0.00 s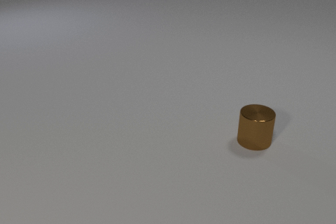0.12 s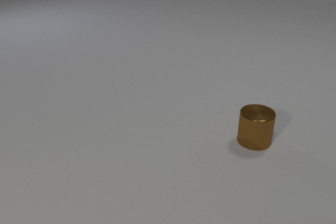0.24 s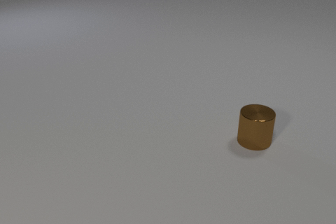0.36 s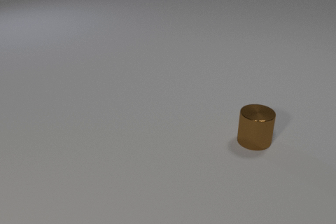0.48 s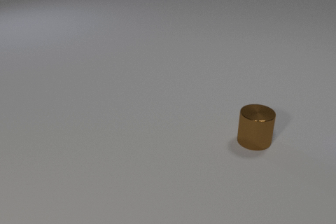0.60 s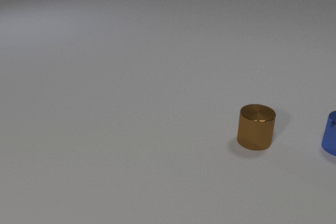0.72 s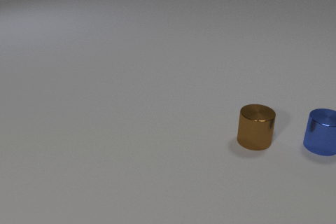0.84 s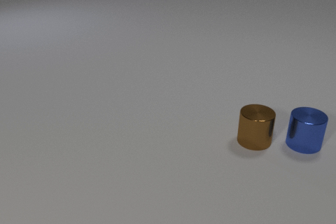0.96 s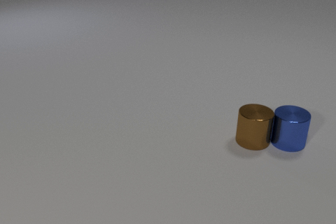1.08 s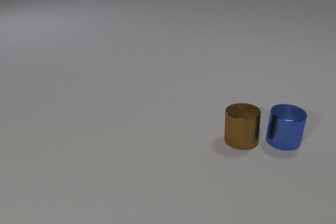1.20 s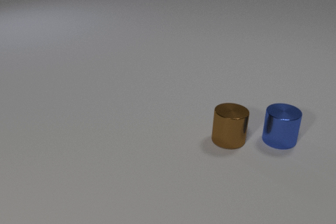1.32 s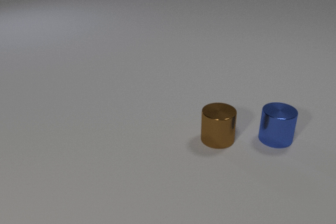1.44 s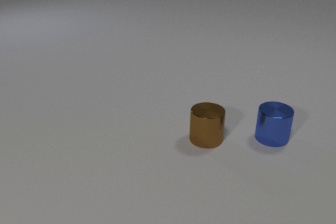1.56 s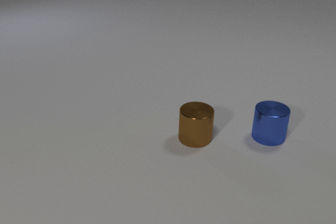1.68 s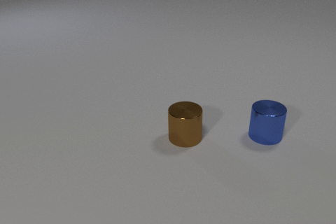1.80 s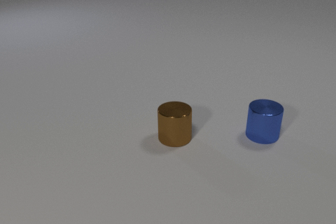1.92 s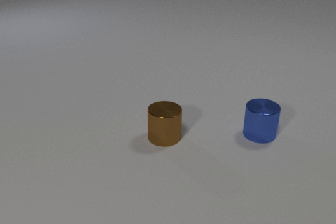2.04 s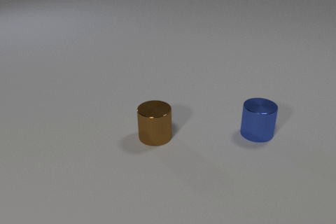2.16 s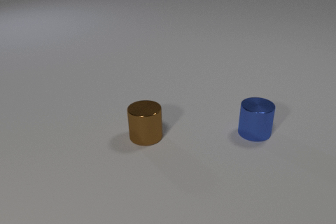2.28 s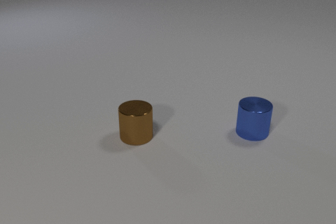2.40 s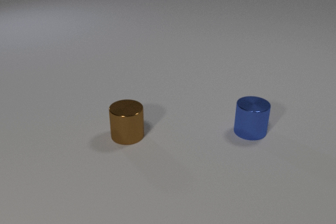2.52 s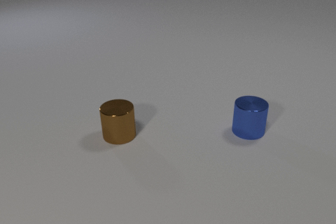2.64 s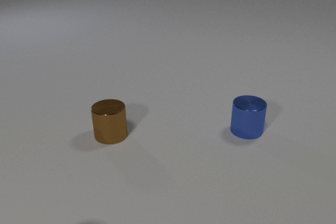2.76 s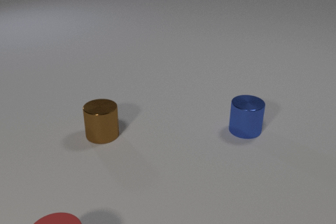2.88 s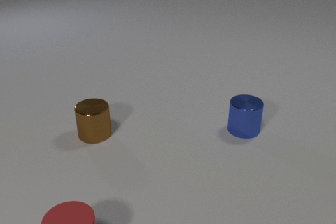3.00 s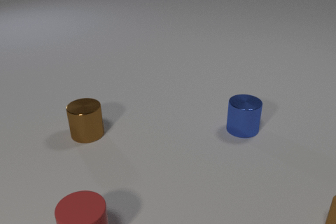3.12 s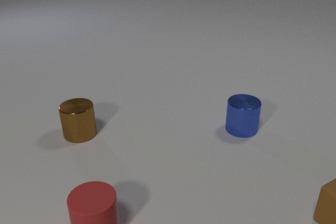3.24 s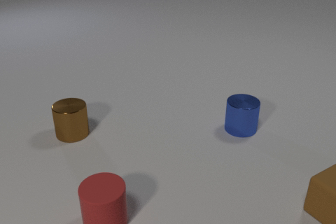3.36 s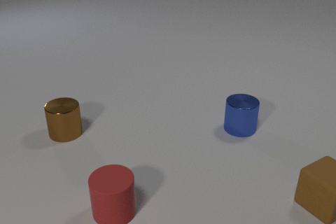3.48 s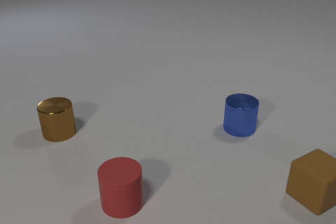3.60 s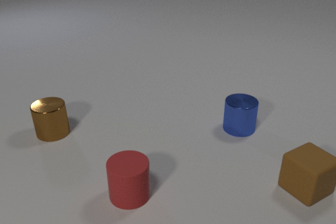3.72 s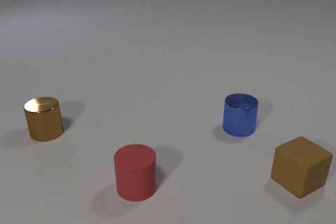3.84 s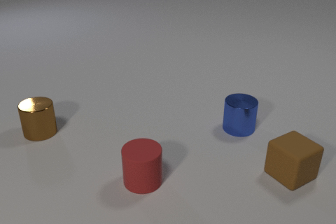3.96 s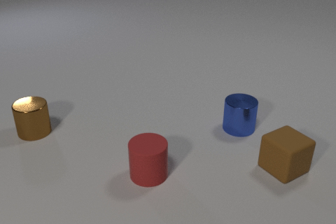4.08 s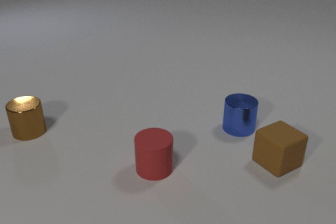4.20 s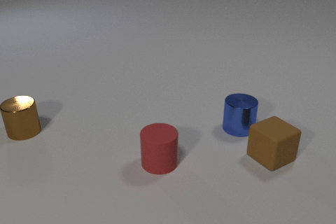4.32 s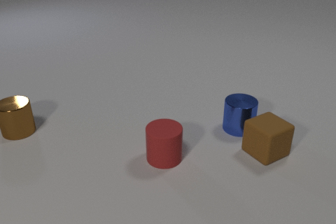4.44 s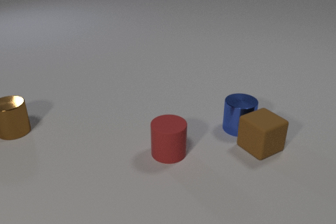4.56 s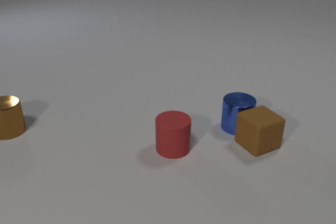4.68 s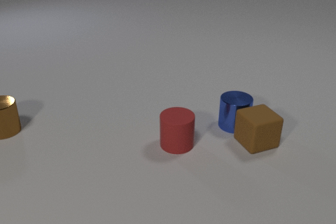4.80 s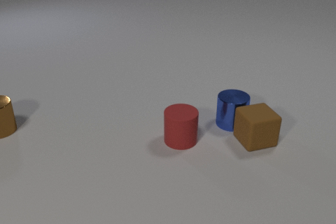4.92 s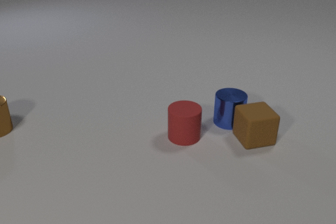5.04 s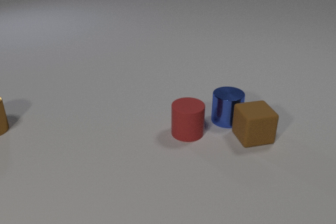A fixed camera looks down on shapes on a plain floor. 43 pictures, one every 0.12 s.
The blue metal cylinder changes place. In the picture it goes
to the left.
The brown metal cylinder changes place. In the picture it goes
to the left.
0.00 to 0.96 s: The blue metal cylinder comes in at the right edge, slides to the left. The blue metal cylinder and the brown metal cylinder collide.
0.96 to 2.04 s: The blue metal cylinder slides to the left. The brown metal cylinder slides to the left.
2.04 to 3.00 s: The blue metal cylinder slides to the left. The brown metal cylinder slides to the left. The red rubber cylinder comes in at the bottom edge, slides away from the camera and to the right.
3.00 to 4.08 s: The brown metal cylinder slides to the left. The brown rubber cube slides to the left and away from the camera. The red rubber cylinder slides away from the camera and to the right.
4.08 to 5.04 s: The blue metal cylinder slides away from the camera and to the left. The brown metal cylinder slides to the left and away from the camera. The brown rubber cube slides away from the camera and to the left. The red rubber cylinder slides away from the camera and to the right. The blue metal cylinder and the brown rubber cube collide.
What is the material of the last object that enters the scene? rubber.
What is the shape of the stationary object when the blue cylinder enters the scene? cylinder.
What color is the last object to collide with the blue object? brown.
